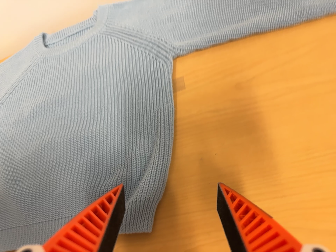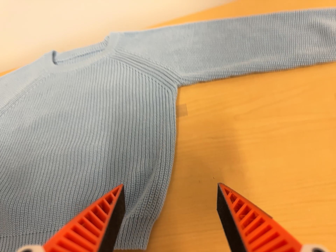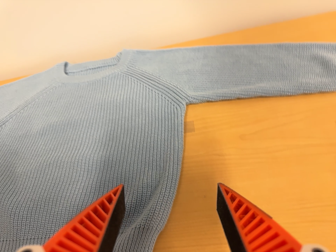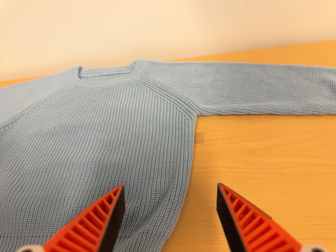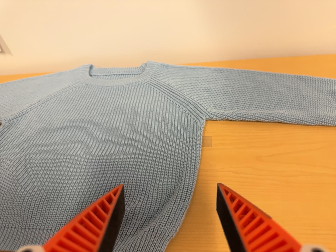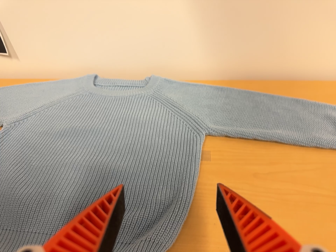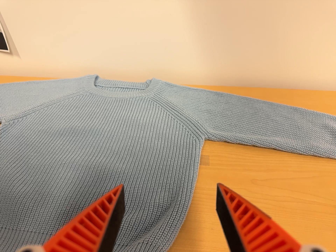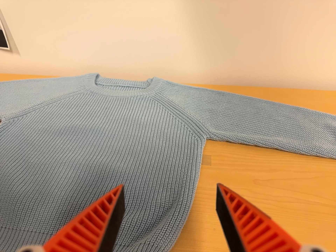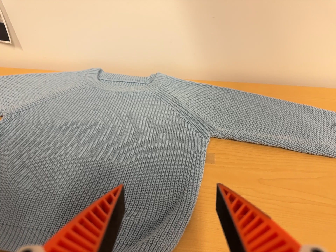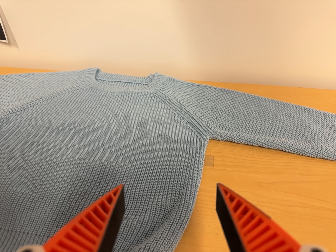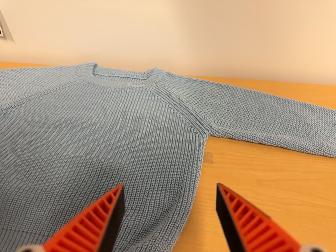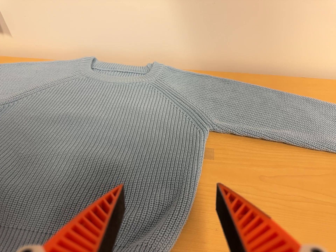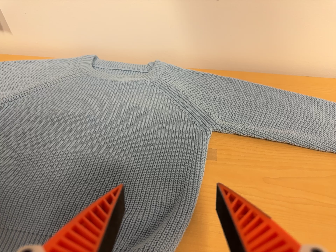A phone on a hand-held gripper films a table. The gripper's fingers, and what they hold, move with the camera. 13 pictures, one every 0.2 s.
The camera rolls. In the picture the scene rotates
clockwise.
0.0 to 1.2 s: The camera travels to its left and backward, about 12 cm. Its aim tips toward the top of its view by about 20 degrees, and the scene shifts downward. It rolls about its line of sight by about 25 degrees, and the scene rotates clockwise.
1.2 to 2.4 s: The camera shifts only a little, or ends up much as it began.
The film runs forward here.
